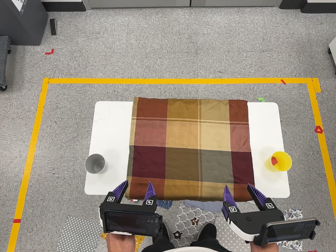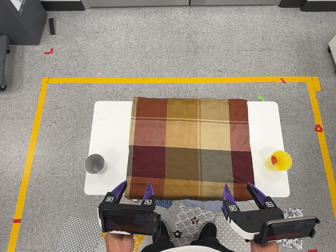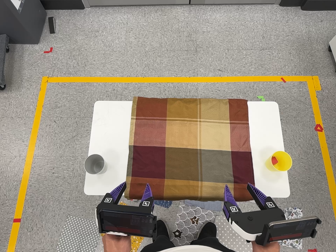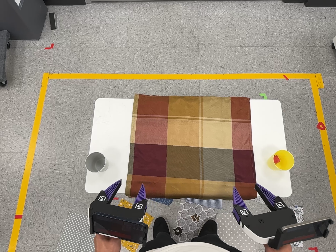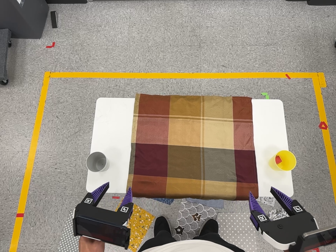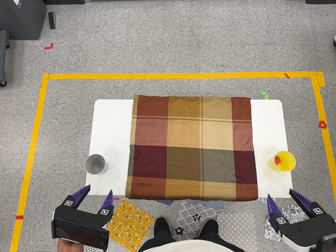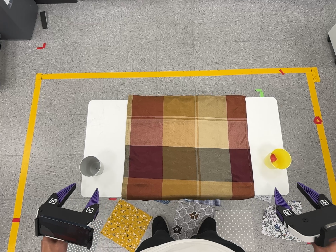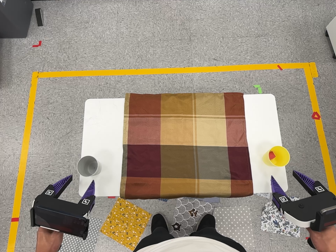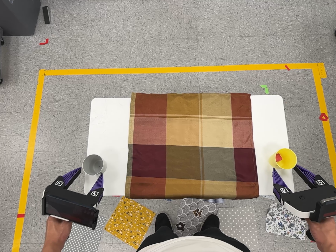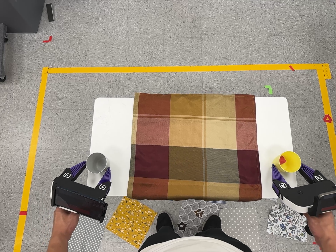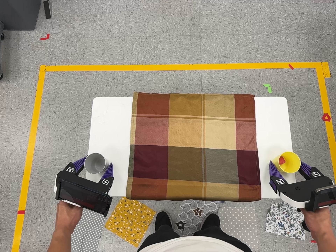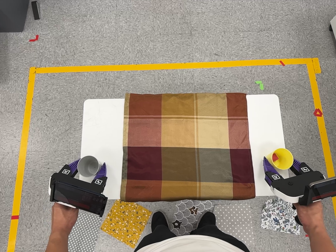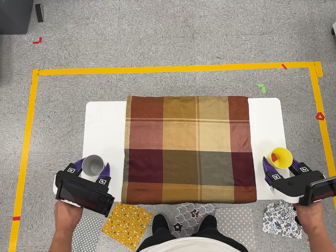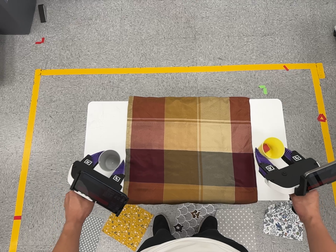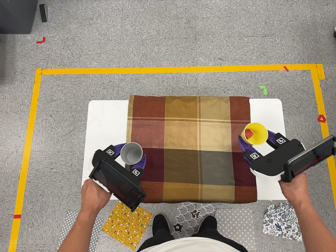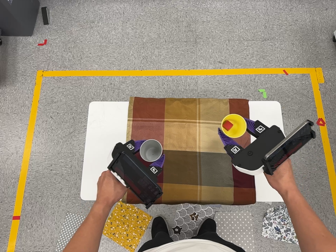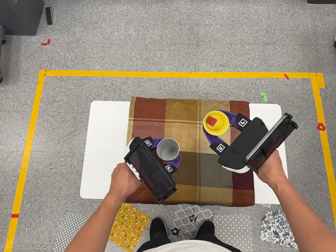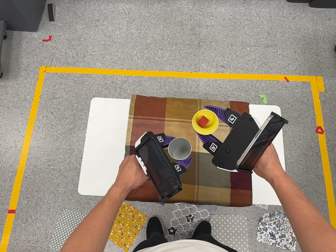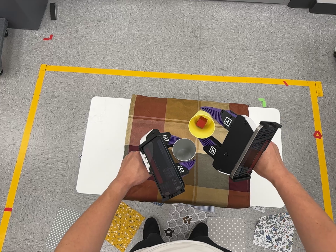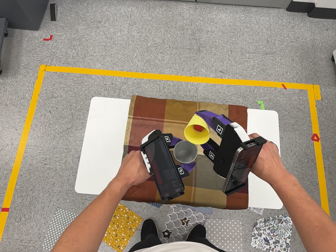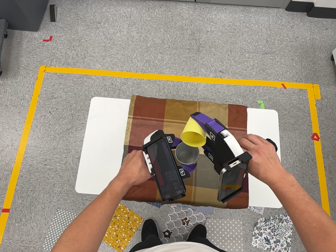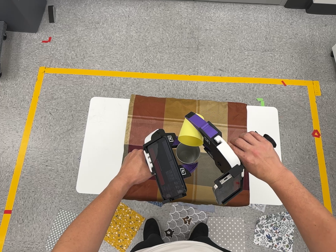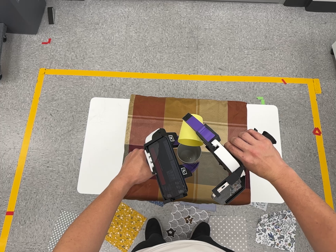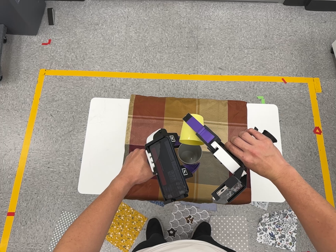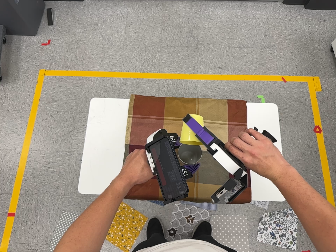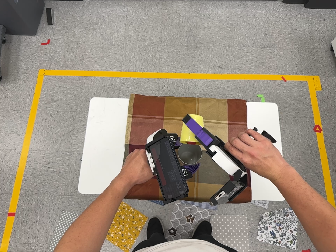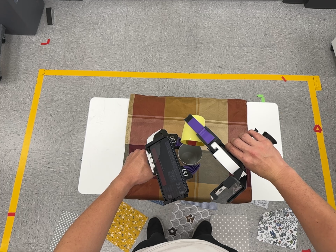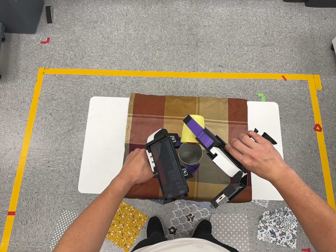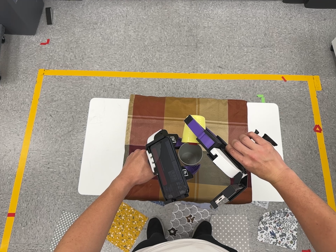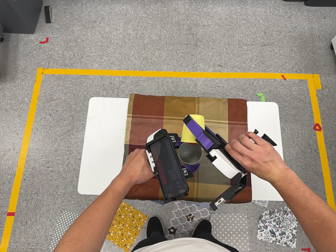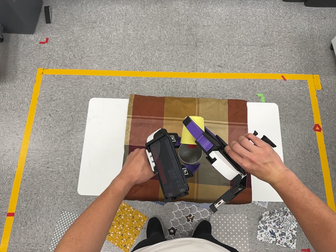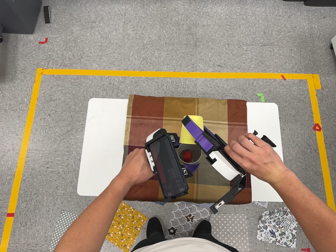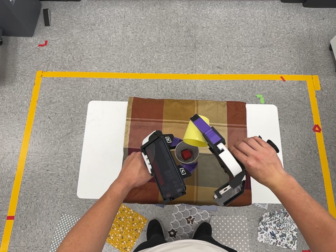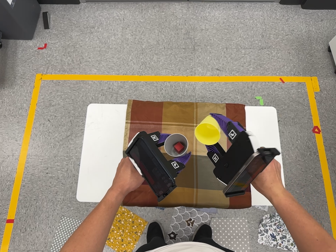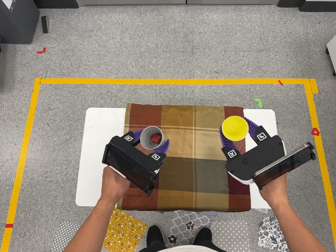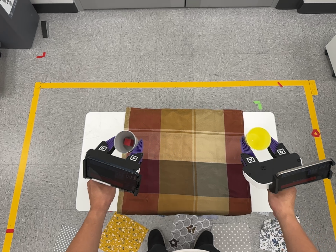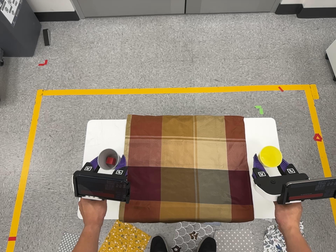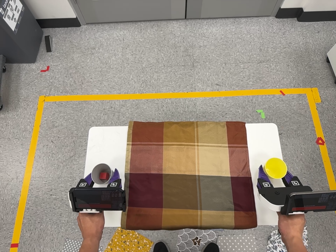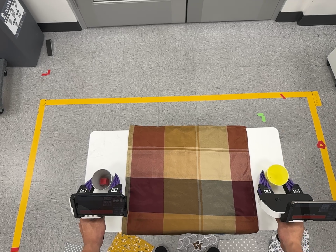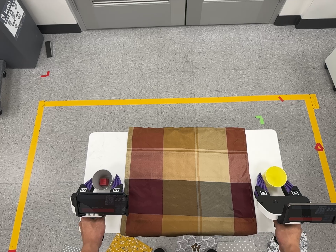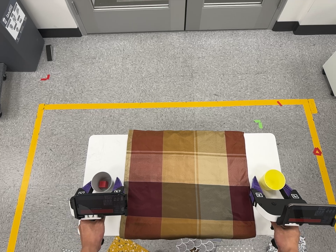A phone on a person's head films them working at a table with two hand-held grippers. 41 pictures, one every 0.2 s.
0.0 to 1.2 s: The camera shifts only a little, or ends up much as it began.
1.2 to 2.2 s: The camera travels toward the top of its view, about 6 cm.
2.2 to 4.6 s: The camera travels toward the bottom of its view, about 7 cm.
4.6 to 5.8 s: The camera keeps its place and its aim.
5.8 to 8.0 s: The camera travels toward the top of its view, about 5 cm, so close, fixed things drift downward.
The film runs forward here.
